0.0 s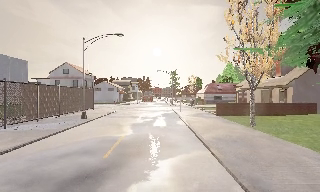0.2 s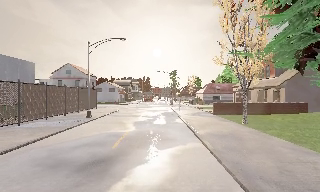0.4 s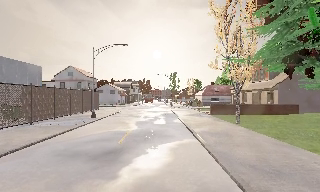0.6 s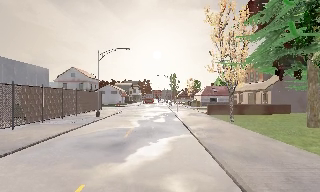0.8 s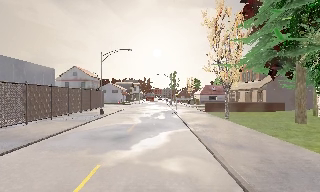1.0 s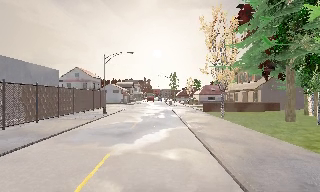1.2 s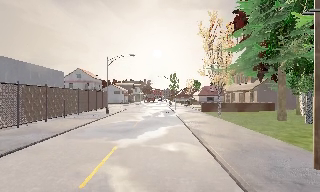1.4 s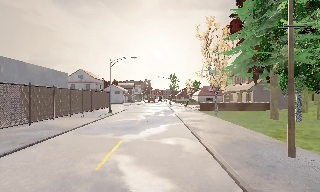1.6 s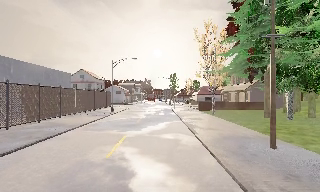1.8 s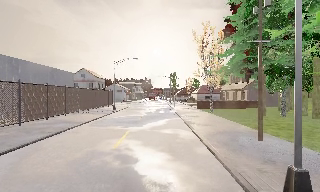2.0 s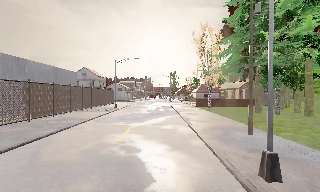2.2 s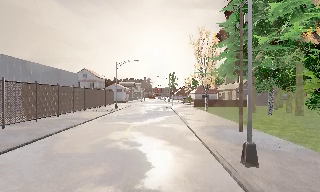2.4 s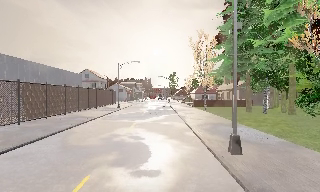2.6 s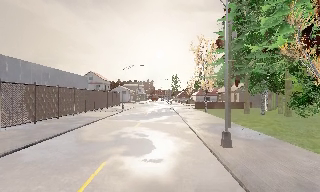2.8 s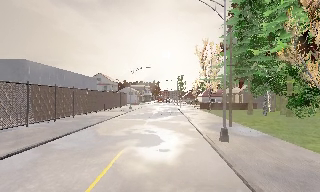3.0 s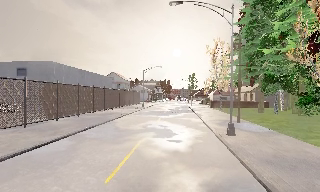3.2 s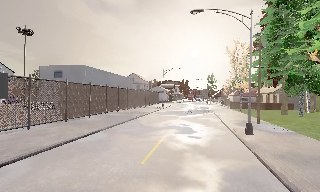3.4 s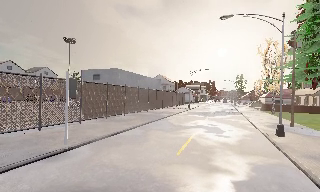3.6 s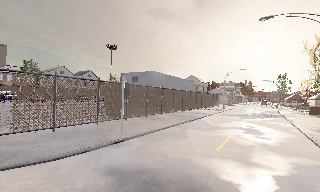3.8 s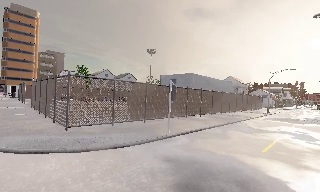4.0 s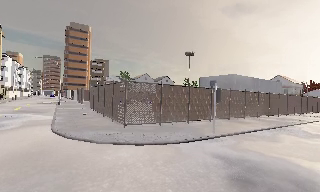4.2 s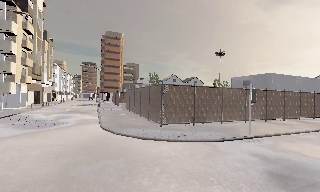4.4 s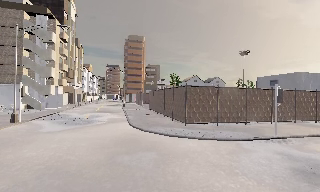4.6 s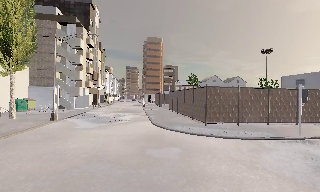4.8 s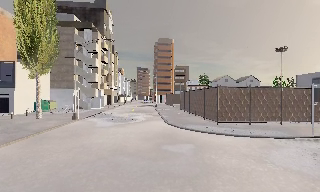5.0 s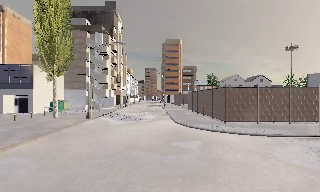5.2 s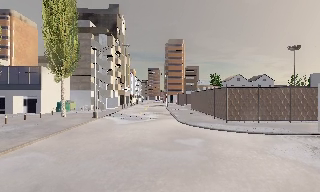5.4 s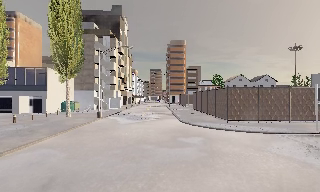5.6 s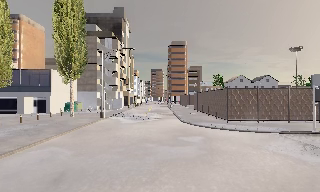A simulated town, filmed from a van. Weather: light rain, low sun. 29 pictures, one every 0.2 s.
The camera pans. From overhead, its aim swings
counterclockwise.
The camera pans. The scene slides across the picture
to the right.
0.0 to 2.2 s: The camera travels backward, about 11 m, so what stands in front gets smaller.
2.2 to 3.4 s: The camera swings to its left by about 20 degrees, and the scene slides to the right. It travels backward, about 7 m, so what stands in front gets smaller.
3.4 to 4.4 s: The scene slides to the right, as the camera pans about 55 degrees to its left. It travels backward and to its left, about 5 m.
4.4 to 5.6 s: The scene slides to the right, as the camera pans about 15 degrees to its left. It travels backward, about 3.5 m, so what stands in front gets smaller. It loses speed.
The film runs backward here.
